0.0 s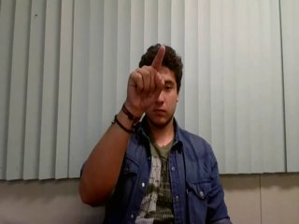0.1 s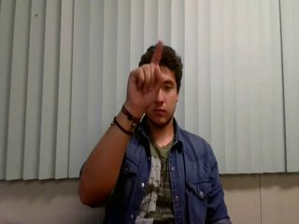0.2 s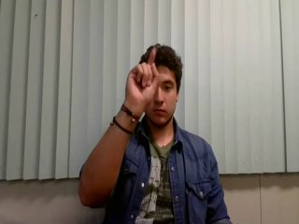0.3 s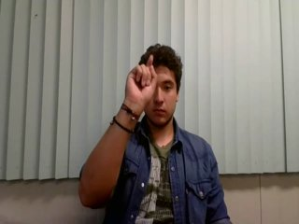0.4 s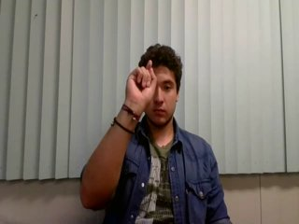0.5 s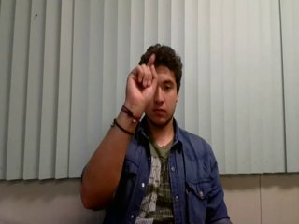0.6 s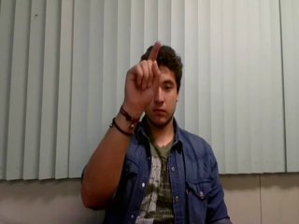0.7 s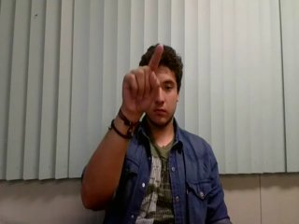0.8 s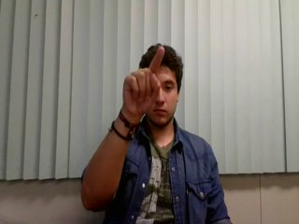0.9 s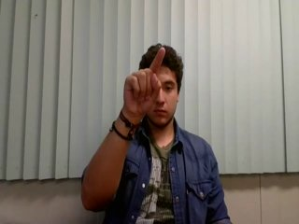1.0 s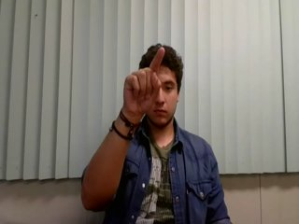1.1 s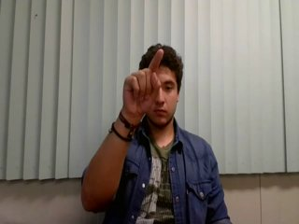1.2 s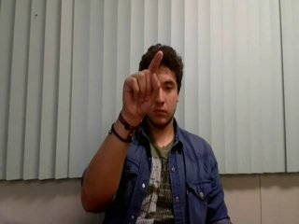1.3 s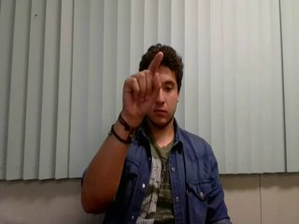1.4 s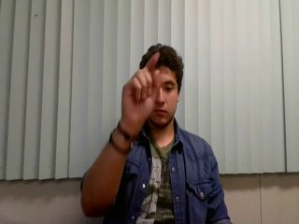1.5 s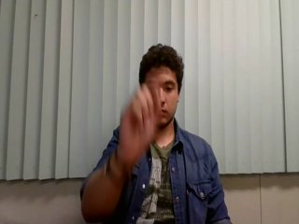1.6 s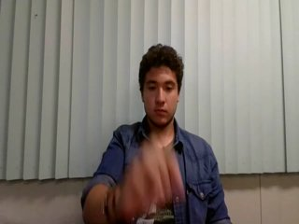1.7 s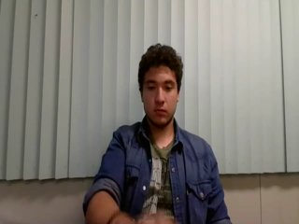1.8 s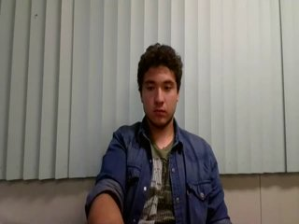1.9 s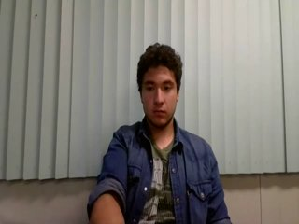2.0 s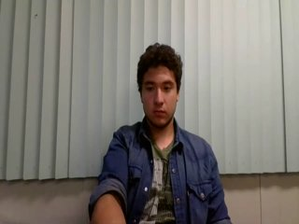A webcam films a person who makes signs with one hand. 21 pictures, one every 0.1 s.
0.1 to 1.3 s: Click with one finger.
1.4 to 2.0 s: Non-gesture.
